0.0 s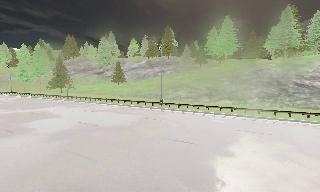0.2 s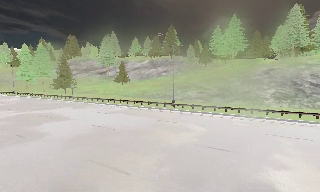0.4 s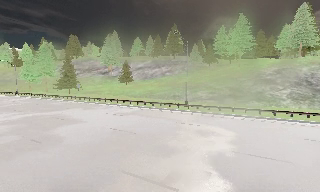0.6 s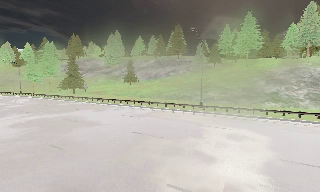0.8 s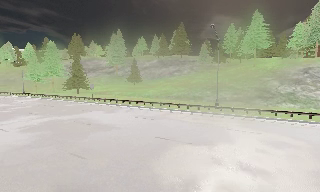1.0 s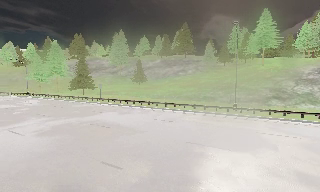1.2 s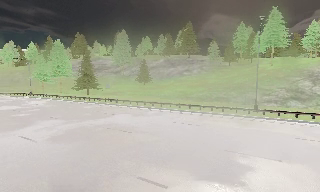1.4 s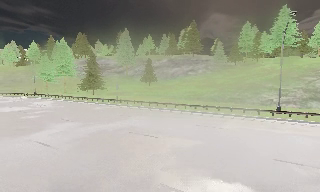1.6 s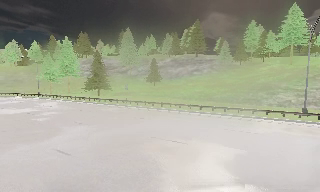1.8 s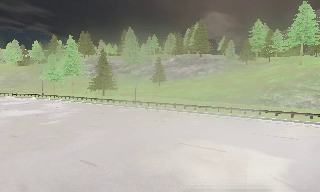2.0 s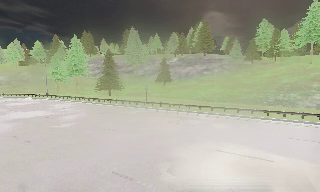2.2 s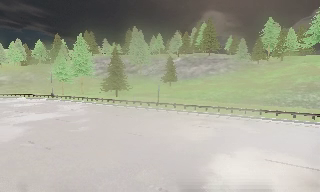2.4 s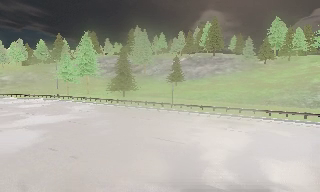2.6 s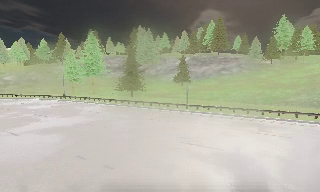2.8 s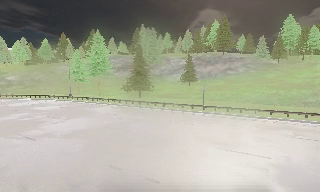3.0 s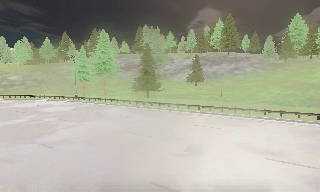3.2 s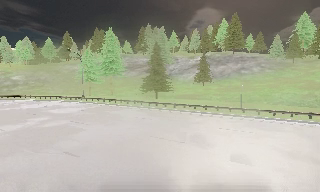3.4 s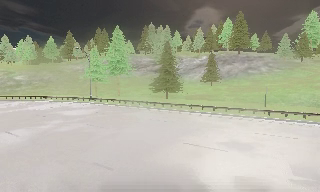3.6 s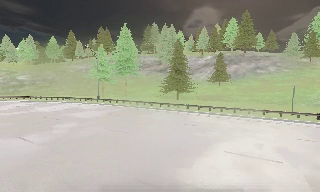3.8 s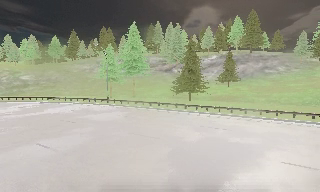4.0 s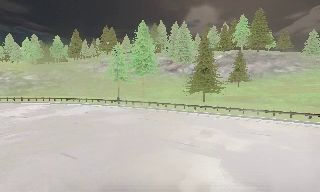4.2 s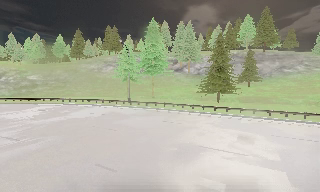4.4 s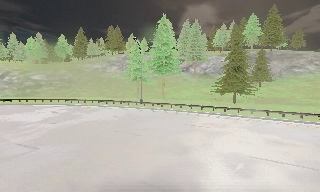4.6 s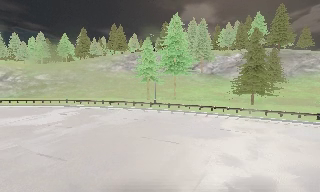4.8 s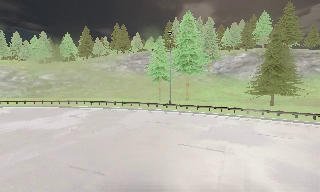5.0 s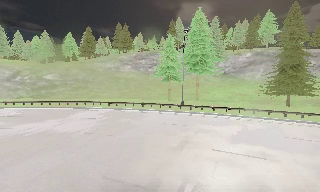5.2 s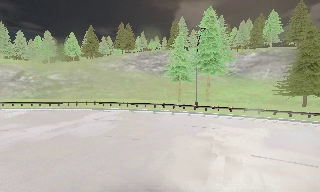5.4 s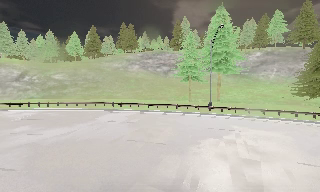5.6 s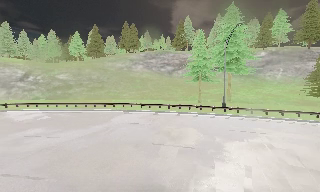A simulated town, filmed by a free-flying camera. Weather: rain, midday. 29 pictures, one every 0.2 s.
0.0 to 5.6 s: The camera travels to its left and forward, about 50 m, so close, fixed things drift to the right.
The film runs forward here.
